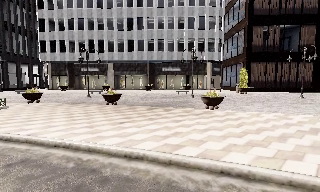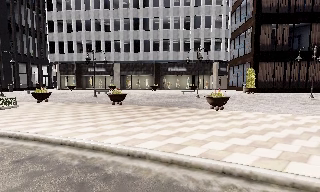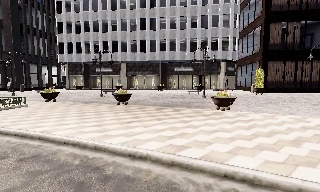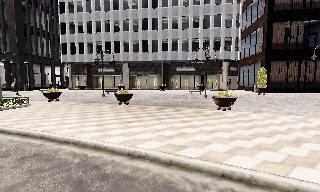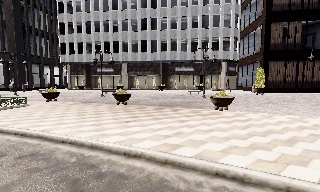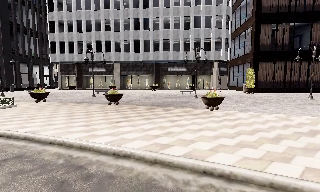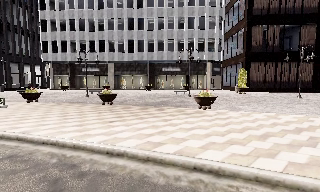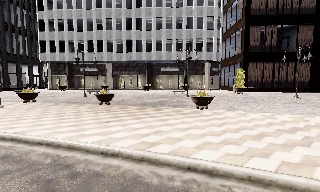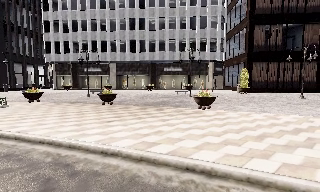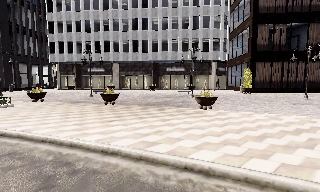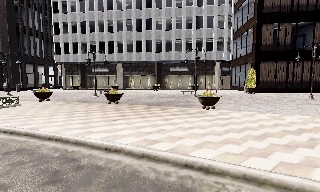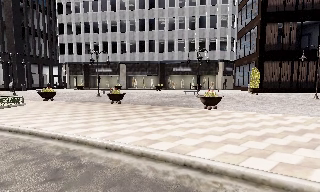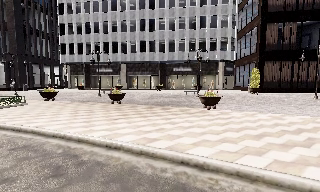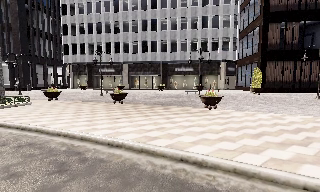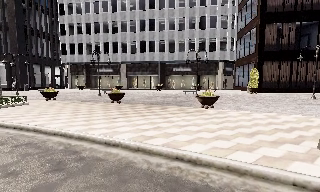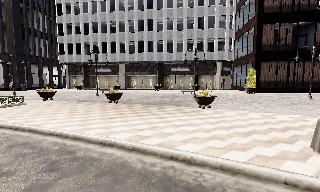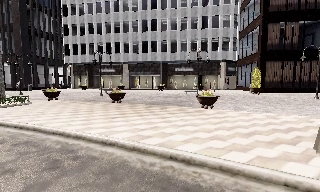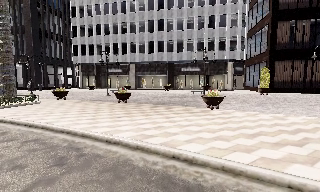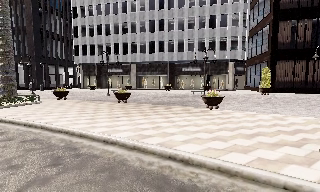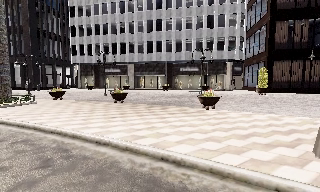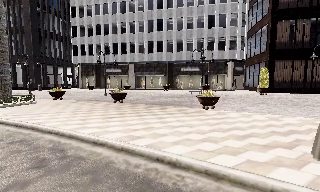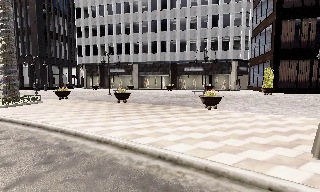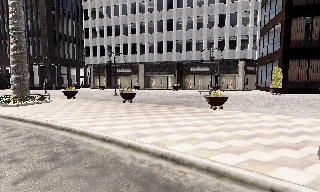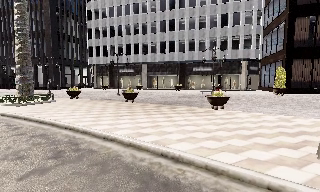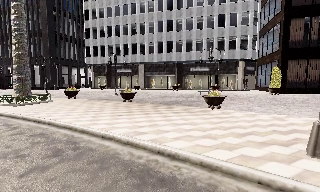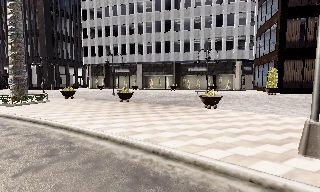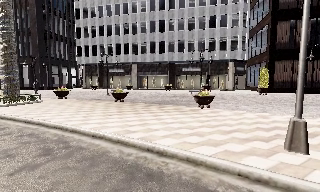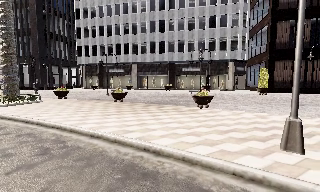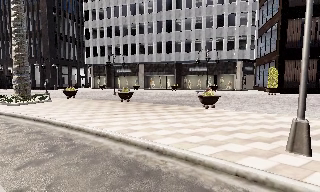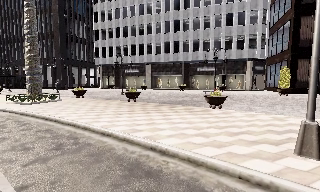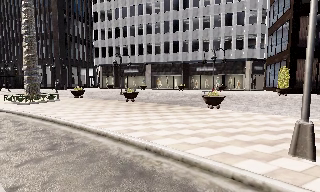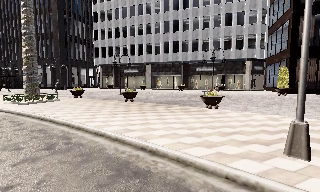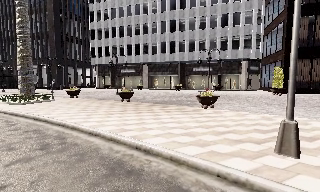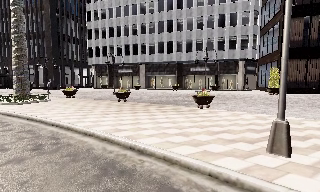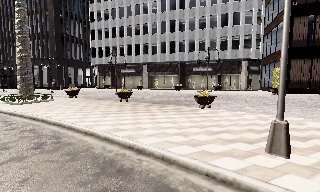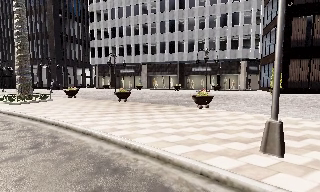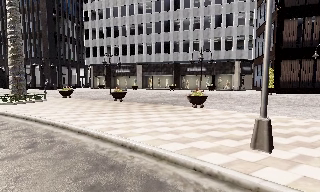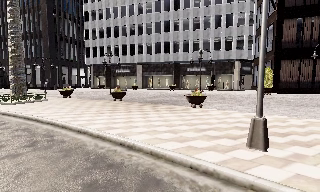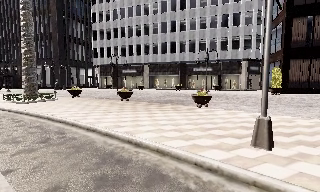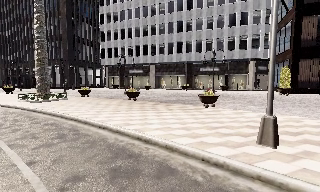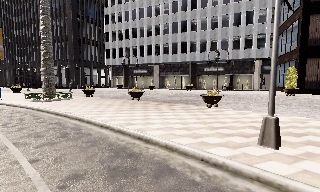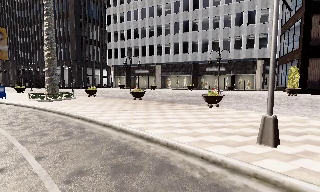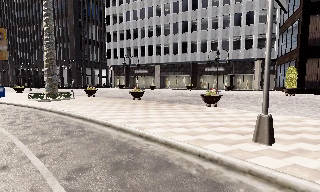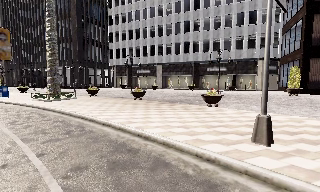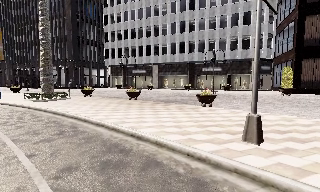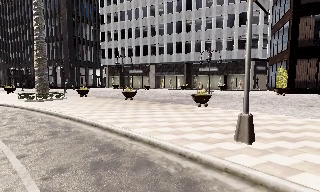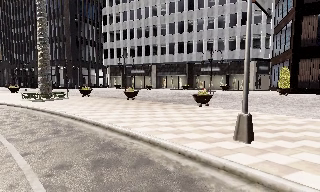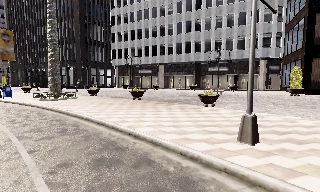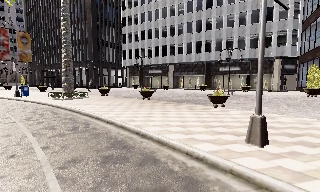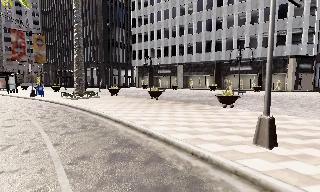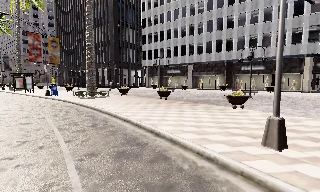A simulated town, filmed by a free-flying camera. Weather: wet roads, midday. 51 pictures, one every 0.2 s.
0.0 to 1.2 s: The camera travels to its right, about 0.5 m, so close, fixed things drift to the left.
1.2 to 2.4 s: The camera shifts only a little, or ends up much as it began.
2.4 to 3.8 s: The camera travels to its right, about 0.5 m.
3.8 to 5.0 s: The camera shifts only a little, or ends up much as it began.
5.0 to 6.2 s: The camera travels to its right, about 0.5 m.
6.2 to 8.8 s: The camera travels backward and to its right, about 1 m, so what stands in front gets smaller.
8.8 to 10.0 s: The camera pans to its left, which is counterclockwise from overhead, by about 15 degrees. It travels to its right, about 0.5 m.
The film runs backward here.
